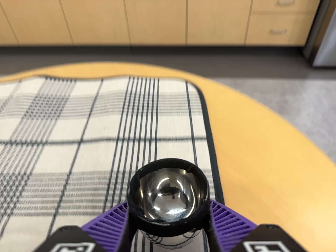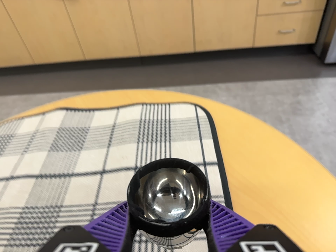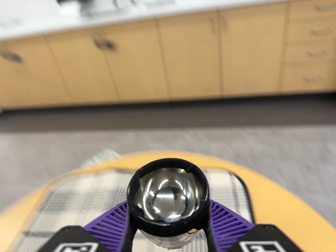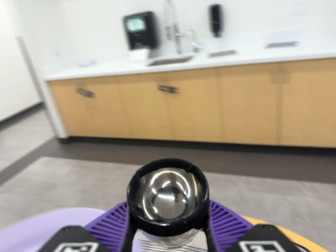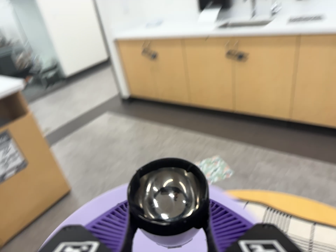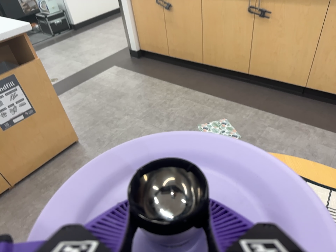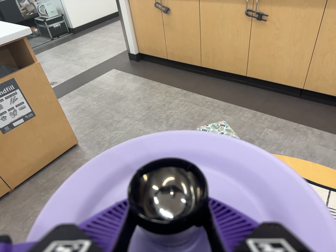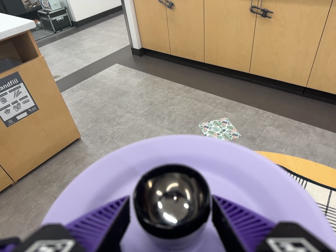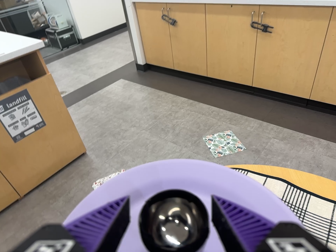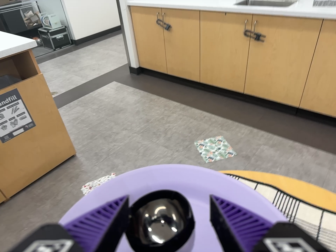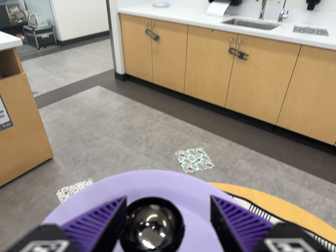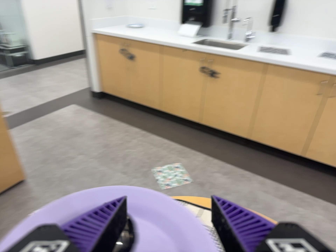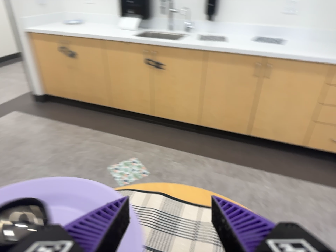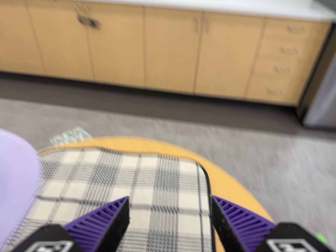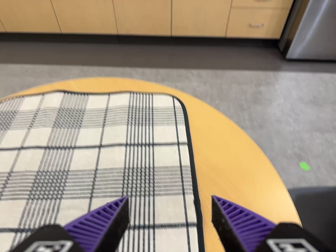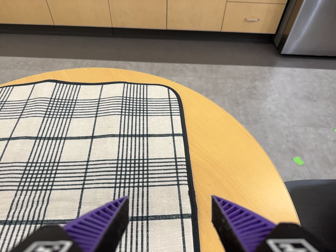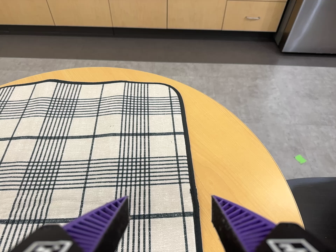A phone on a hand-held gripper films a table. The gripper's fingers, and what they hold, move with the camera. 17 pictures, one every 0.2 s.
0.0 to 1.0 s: The scene slides to the right, as the camera pans about 30 degrees to its left. It travels to its left, toward the top of its view and backward, about 30 cm, so close, fixed things drift to the right. It rolls about its line of sight by about 15 degrees, and the scene rotates clockwise.
1.0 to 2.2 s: The camera travels backward, about 8 cm, so what stands in front gets smaller. Its aim tips toward the top of its view by about 10 degrees, and the scene shifts downward.
2.2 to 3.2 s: The camera swings to its right by about 25 degrees, and the scene slides to the left. It travels toward the bottom of its view, to its right and forward, about 24 cm, so close, fixed things drift upward. Its aim tips toward the bottom of its view by about 20 degrees, and the scene shifts upward. It rolls about its line of sight by about 20 degrees, and the scene rotates counterclockwise.
The film runs backward here.
